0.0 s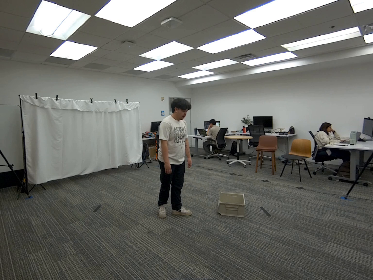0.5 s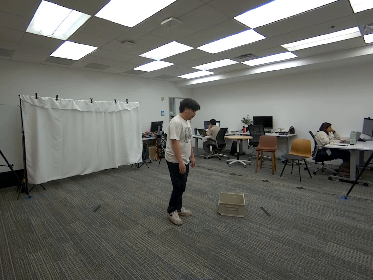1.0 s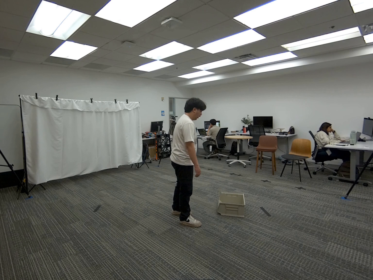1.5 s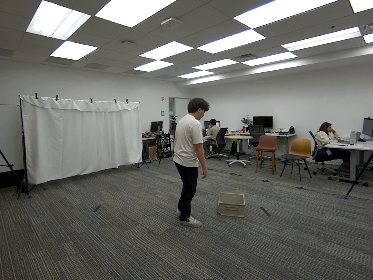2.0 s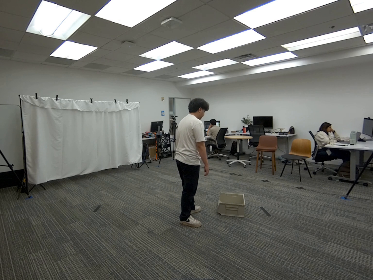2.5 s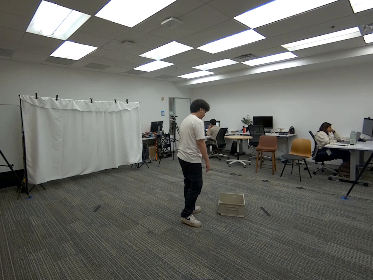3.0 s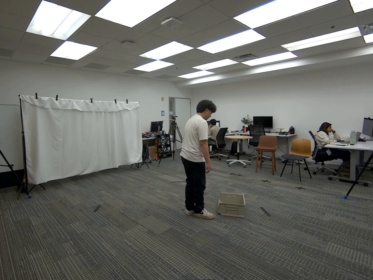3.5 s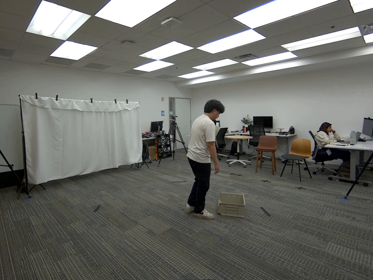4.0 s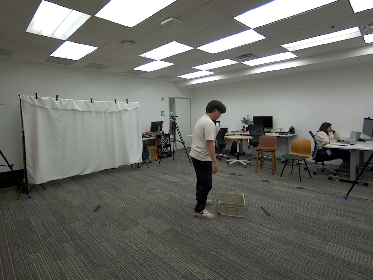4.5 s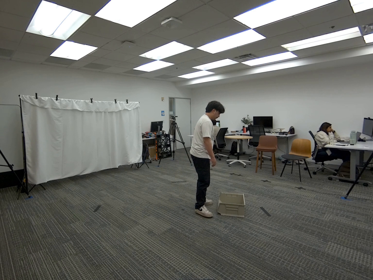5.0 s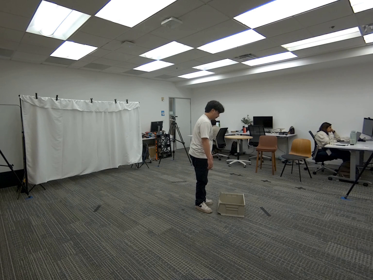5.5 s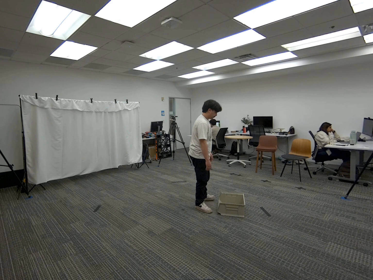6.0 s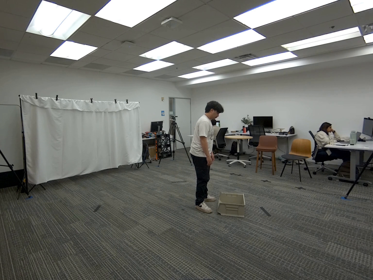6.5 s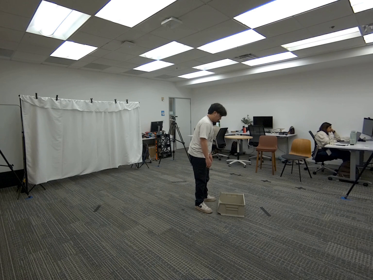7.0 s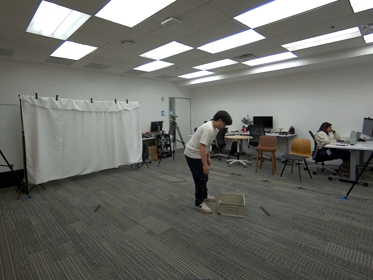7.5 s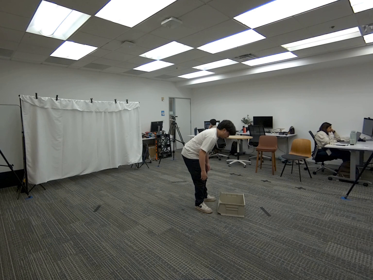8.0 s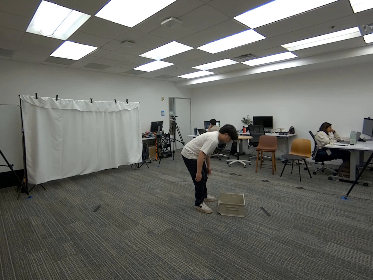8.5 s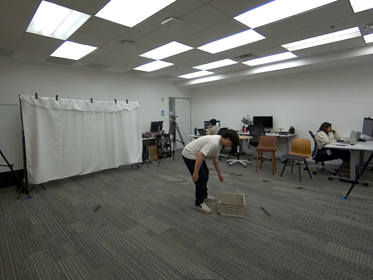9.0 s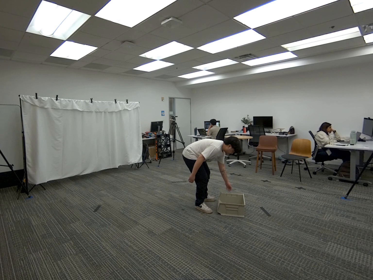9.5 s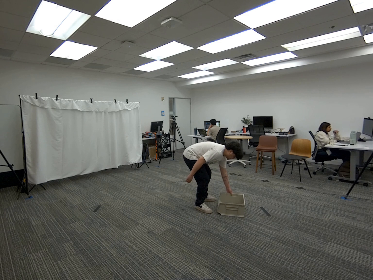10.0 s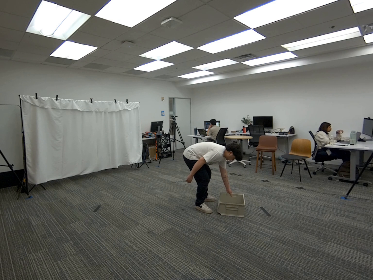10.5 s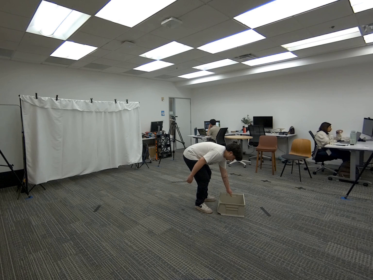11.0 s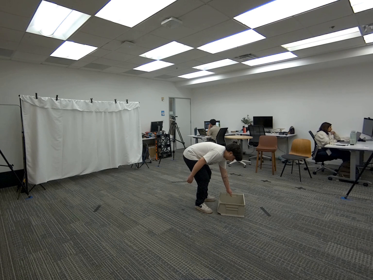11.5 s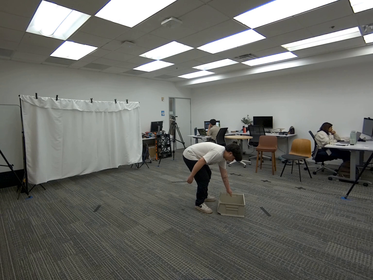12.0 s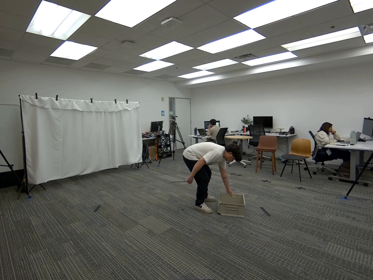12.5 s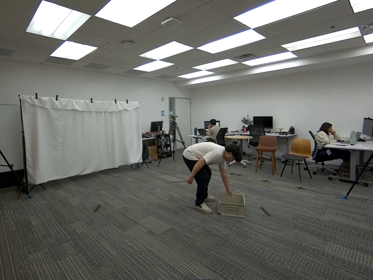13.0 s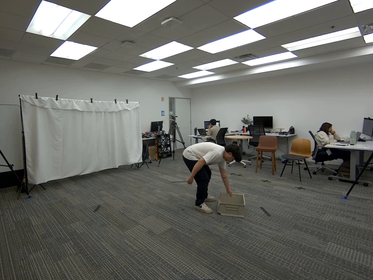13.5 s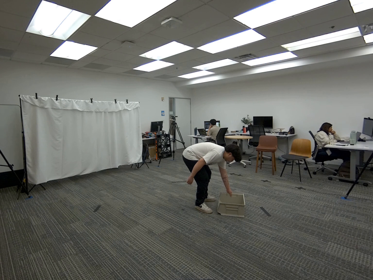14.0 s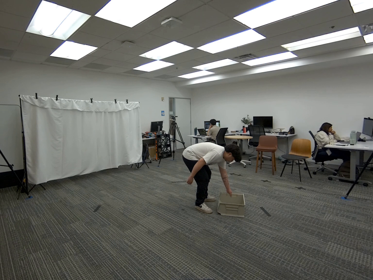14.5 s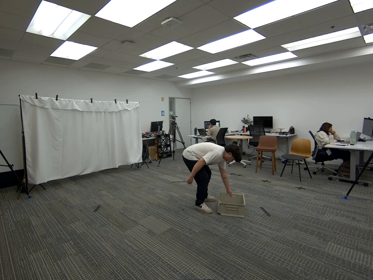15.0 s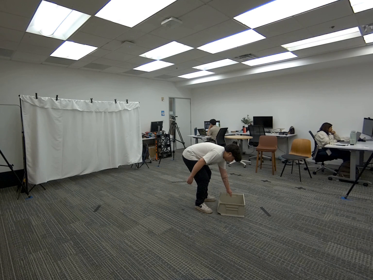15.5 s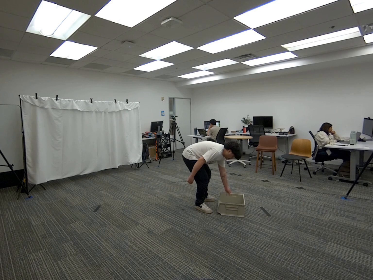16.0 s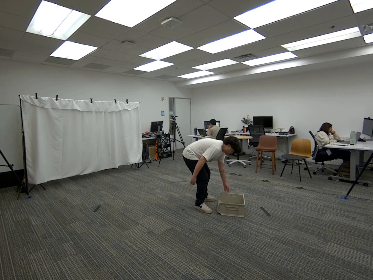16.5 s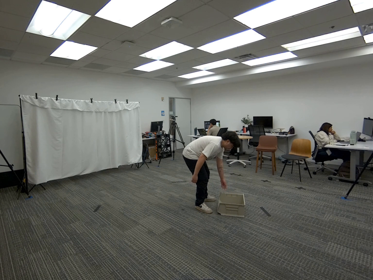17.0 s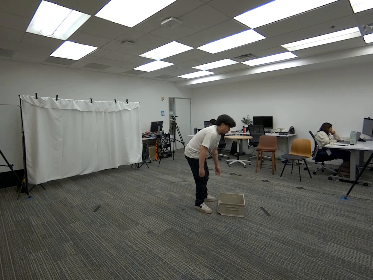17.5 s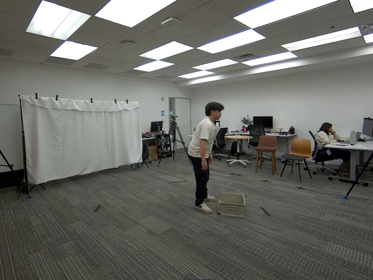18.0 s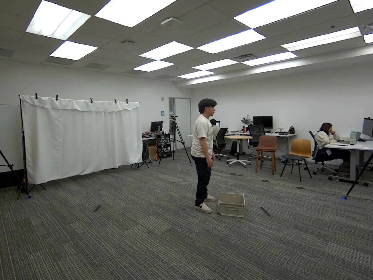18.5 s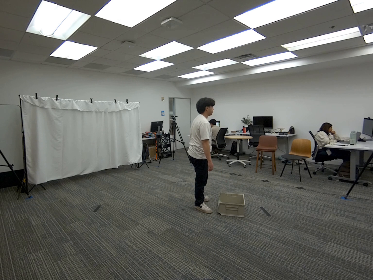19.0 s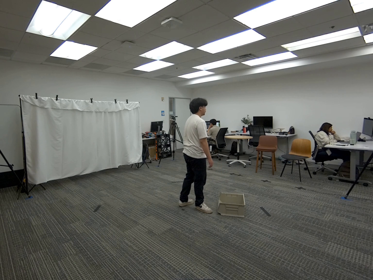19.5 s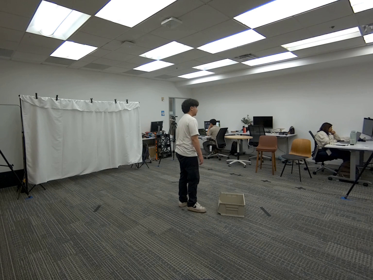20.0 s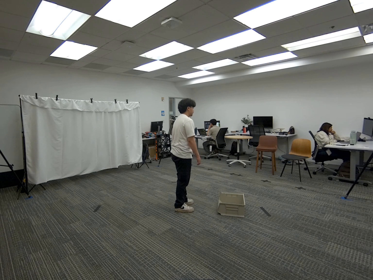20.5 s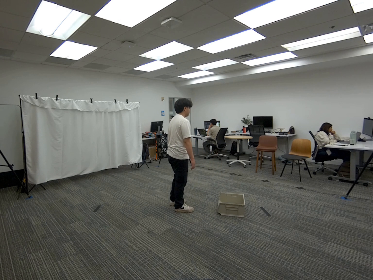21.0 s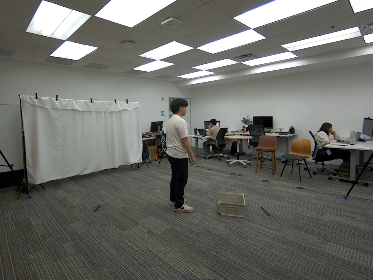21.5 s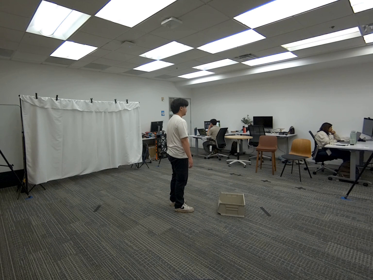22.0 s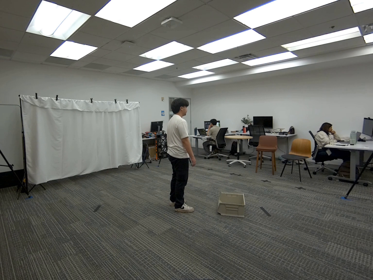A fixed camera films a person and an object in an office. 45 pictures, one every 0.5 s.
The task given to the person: Walk over to the beige bin on the ground and touch the beige bin using your left hand. Step away from the beige bin when the sequence is complete.
